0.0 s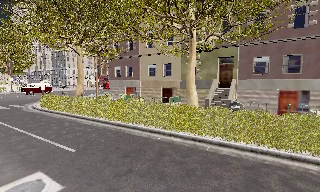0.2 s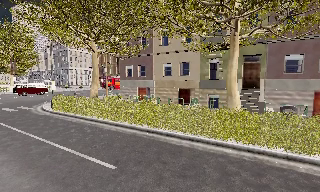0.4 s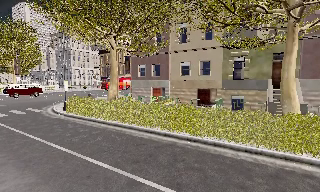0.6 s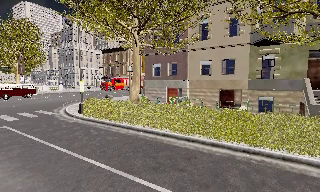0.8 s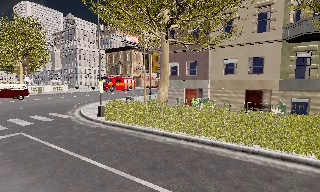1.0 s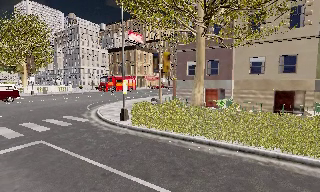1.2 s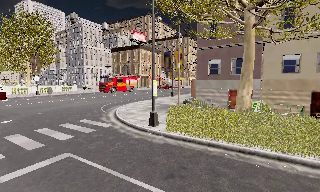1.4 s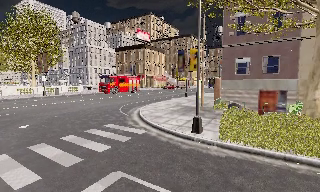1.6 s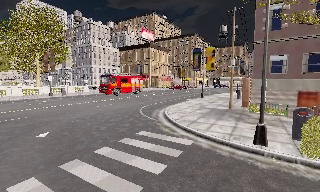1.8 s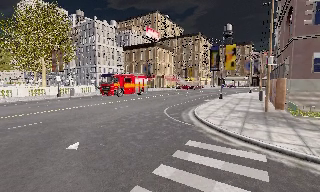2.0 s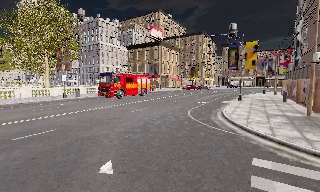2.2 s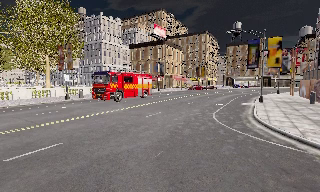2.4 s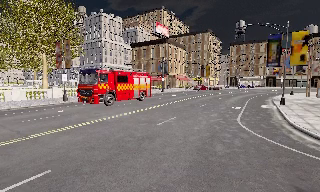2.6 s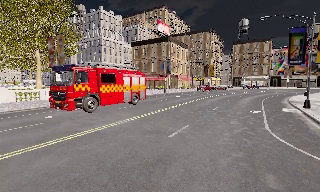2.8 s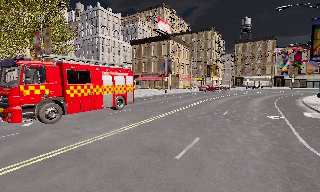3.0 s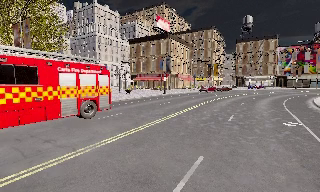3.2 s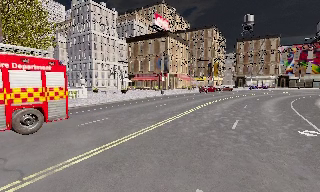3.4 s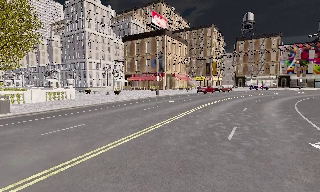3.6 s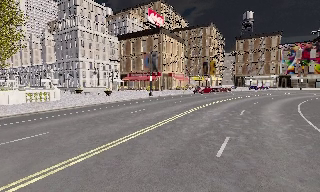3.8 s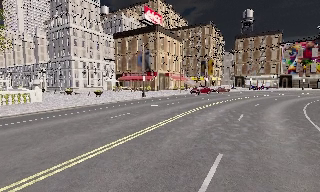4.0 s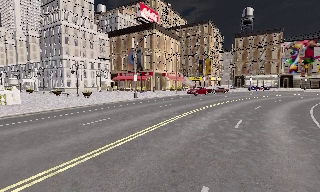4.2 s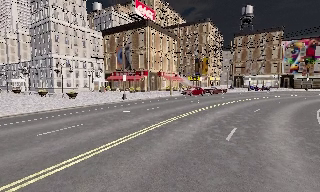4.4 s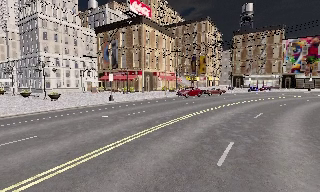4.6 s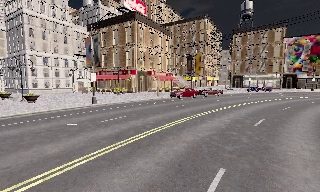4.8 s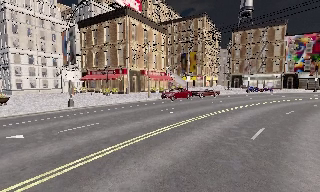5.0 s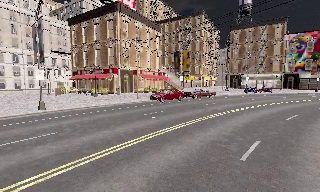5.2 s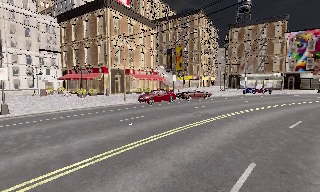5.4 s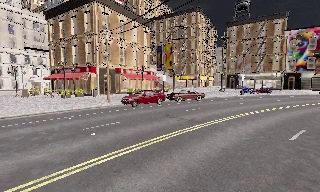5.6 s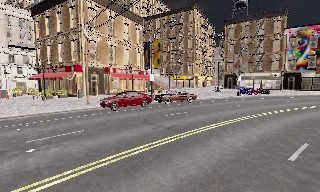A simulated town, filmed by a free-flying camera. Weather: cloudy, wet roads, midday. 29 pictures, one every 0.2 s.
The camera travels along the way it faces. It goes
forward.
0.0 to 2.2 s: The camera travels to its left and forward, about 25 m, so close, fixed things drift to the right.
2.2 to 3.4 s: The camera travels forward, about 10 m, so what stands in front looms larger.
3.4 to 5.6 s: The camera travels forward and to its right, about 25 m, so what stands in front looms larger.
The film runs forward here.
